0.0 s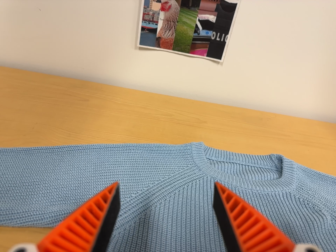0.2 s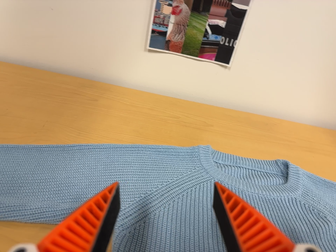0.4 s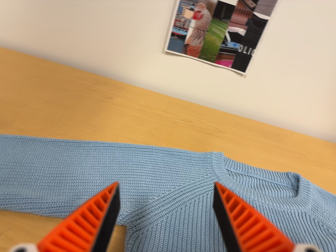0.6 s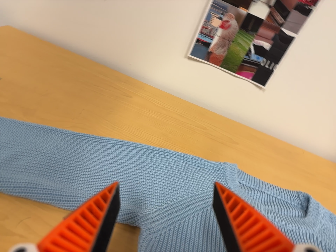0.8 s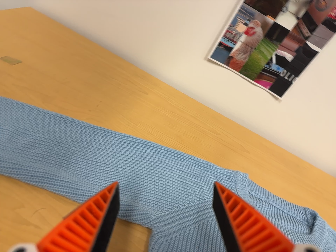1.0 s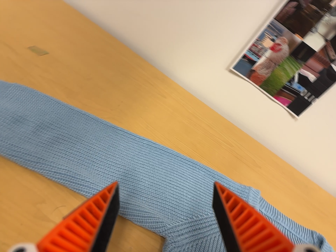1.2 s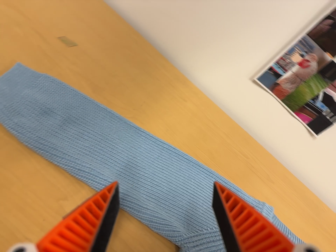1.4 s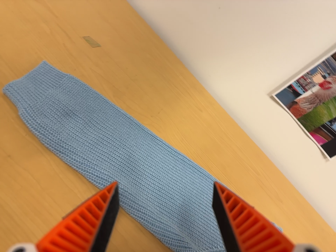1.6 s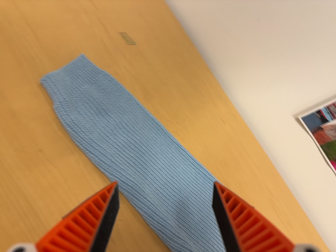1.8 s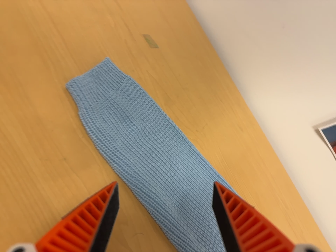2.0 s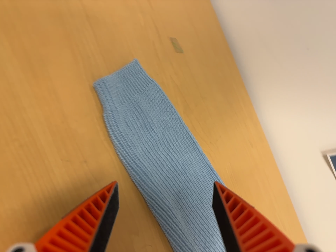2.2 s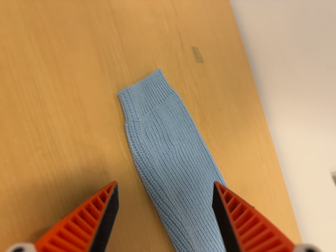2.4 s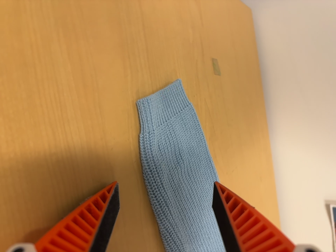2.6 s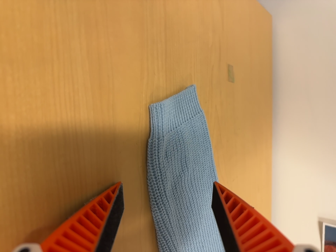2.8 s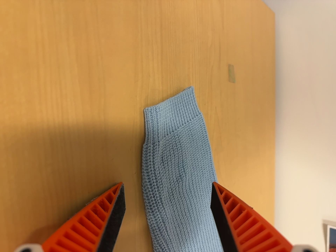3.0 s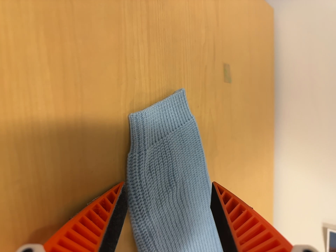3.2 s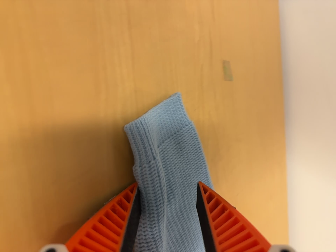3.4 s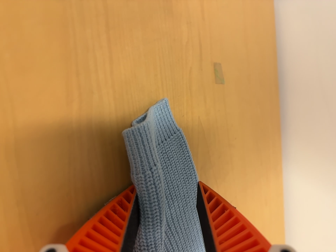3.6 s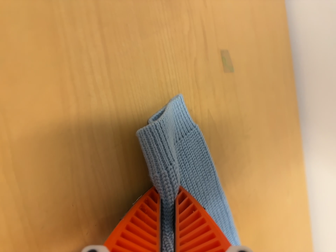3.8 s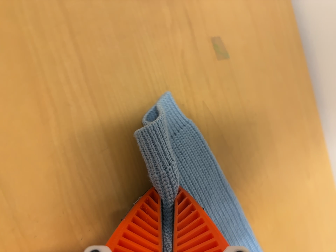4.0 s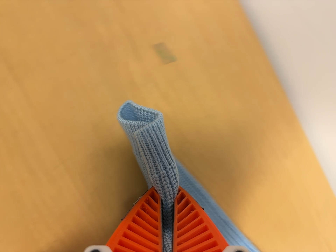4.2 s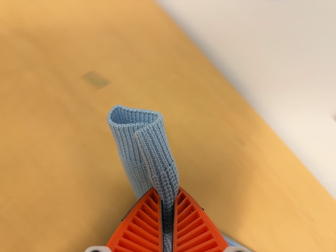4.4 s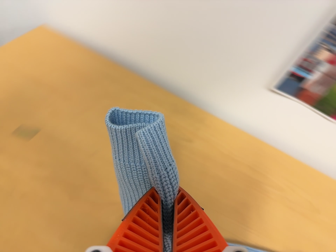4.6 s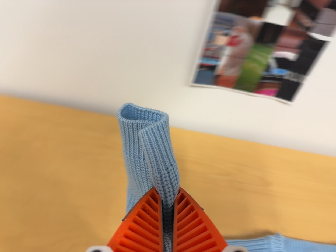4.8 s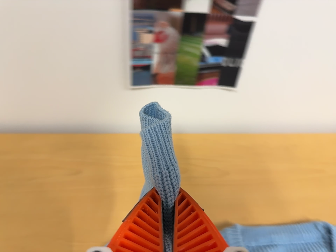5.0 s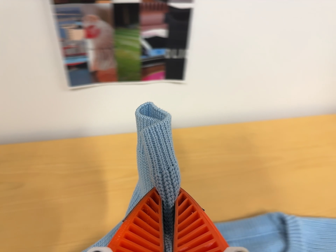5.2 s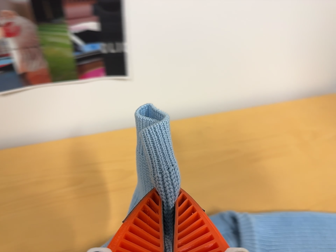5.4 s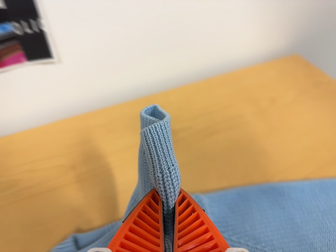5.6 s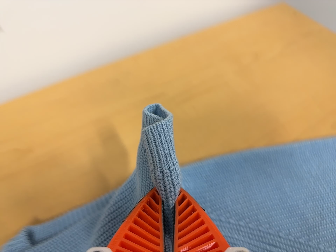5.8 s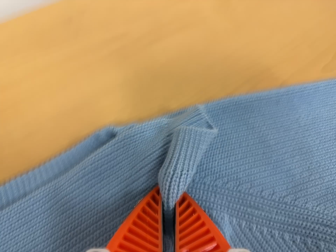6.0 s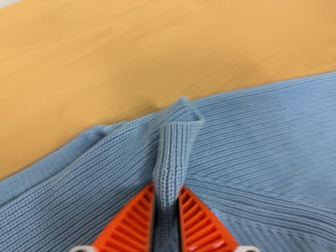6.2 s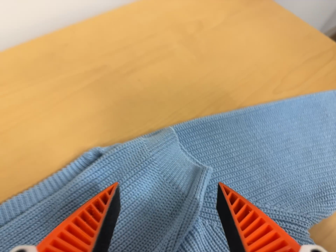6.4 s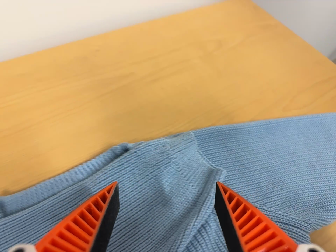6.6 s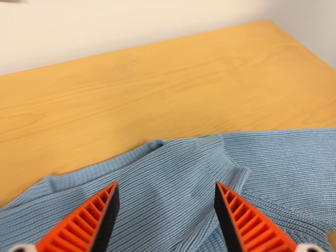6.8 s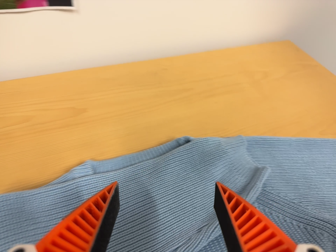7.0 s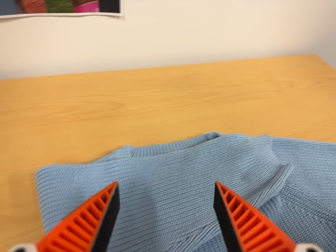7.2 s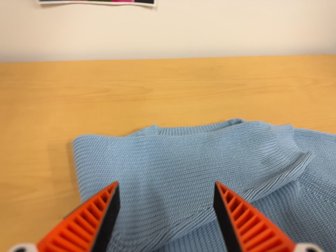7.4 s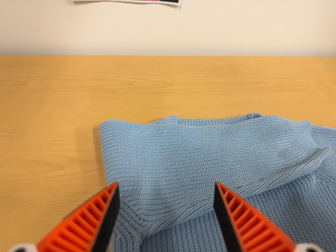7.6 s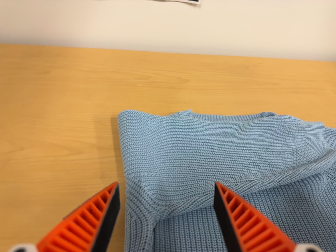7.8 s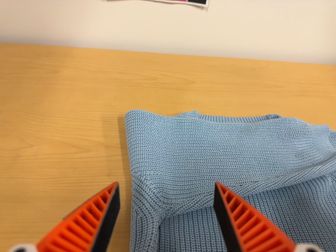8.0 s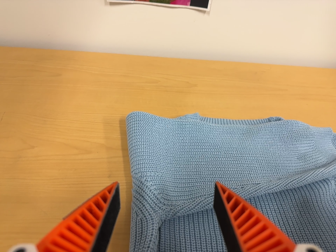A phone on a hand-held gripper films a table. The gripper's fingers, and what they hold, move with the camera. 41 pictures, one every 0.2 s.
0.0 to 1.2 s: The camera travels to its left, about 16 cm, so close, fixed things drift to the right. It rolls about its line of sight by about 35 degrees, and the scene rotates clockwise.
1.2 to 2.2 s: The camera travels to its left and toward the top of its view, about 16 cm, so close, fixed things drift to the right. It rolls about its line of sight by about 30 degrees, and the scene rotates clockwise.
2.2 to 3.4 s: The camera travels forward and toward the top of its view, about 10 cm, so what stands in front looms larger. It rolls about its line of sight by about 10 degrees, and the scene rotates clockwise.
3.4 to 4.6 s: The camera travels to its right, about 34 cm, so close, fixed things drift to the left. It rolls about its line of sight by about 75 degrees, and the scene rotates counterclockwise.
4.6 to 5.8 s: The scene slides to the left, as the camera pans about 20 degrees to its right. It travels to its right and forward, about 38 cm, so close, fixed things drift to the left. Its aim tips toward the bottom of its view by about 20 degrees, and the scene shifts upward. It rolls about its line of sight by about 35 degrees, and the scene rotates counterclockwise.
5.8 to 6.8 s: The camera travels backward, to its left and toward the bottom of its view, about 18 cm, so what stands in front gets smaller. Its aim tips toward the top of its view by about 15 degrees. It rolls about its line of sight by about 10 degrees, and the scene rotates clockwise.
6.8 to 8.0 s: The scene slides to the right, as the camera pans about 15 degrees to its left. It travels toward the bottom of its view, backward and to its left, about 14 cm. It rolls about its line of sight by about 15 degrees, and the scene rotates clockwise.
The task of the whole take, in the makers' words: left arm across.
The film runs forward here.
